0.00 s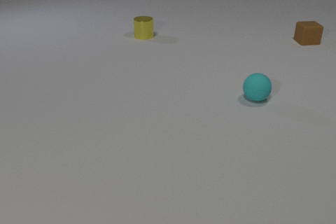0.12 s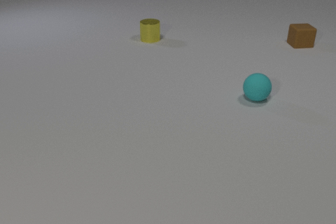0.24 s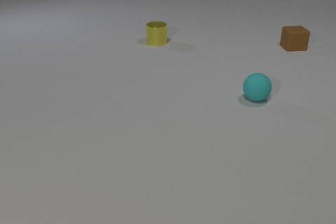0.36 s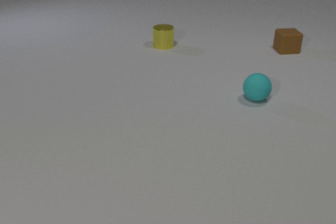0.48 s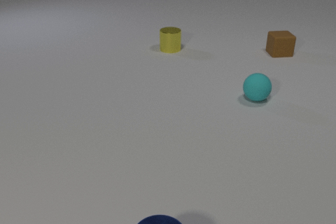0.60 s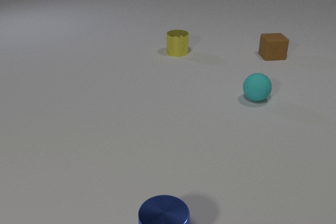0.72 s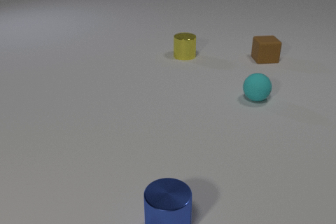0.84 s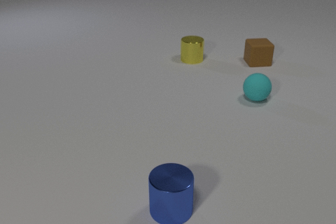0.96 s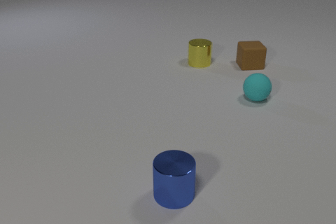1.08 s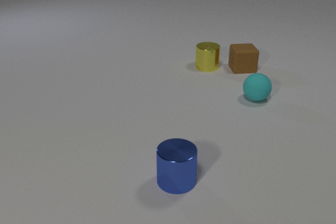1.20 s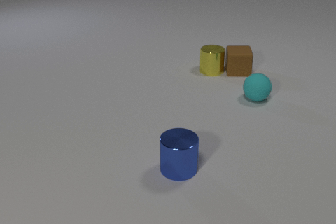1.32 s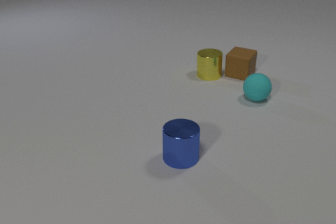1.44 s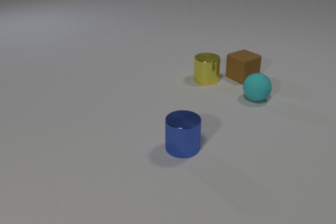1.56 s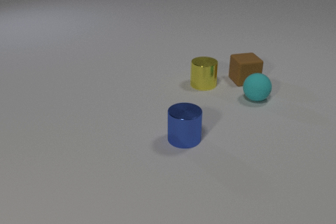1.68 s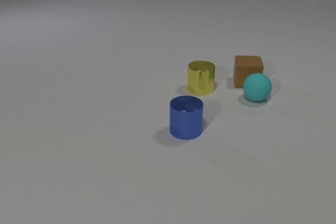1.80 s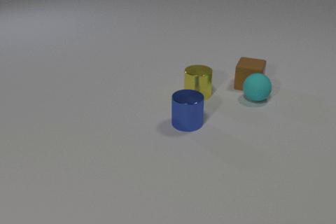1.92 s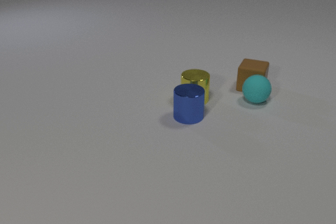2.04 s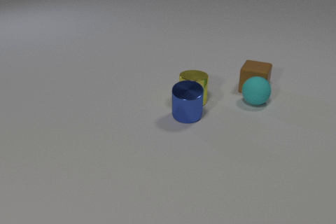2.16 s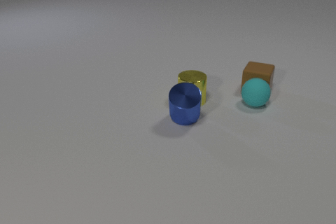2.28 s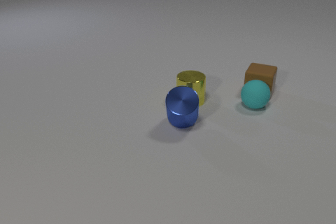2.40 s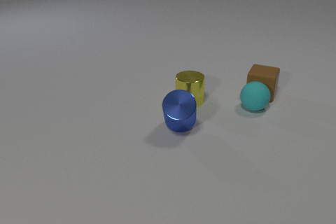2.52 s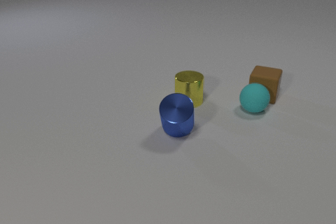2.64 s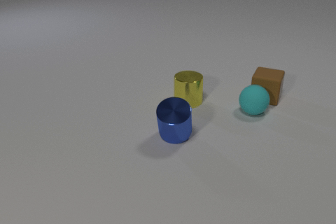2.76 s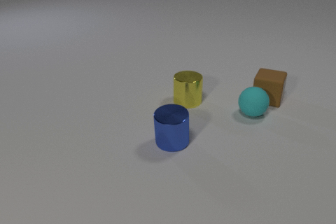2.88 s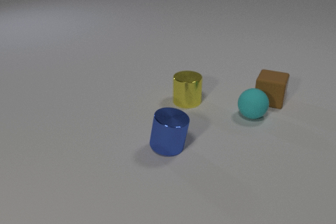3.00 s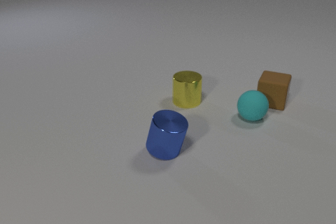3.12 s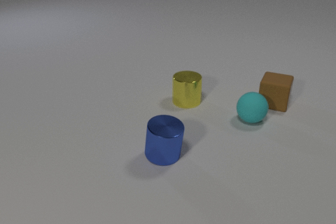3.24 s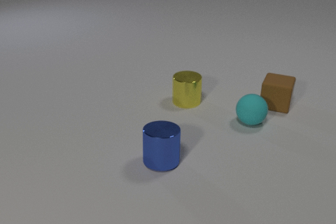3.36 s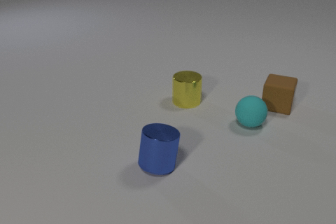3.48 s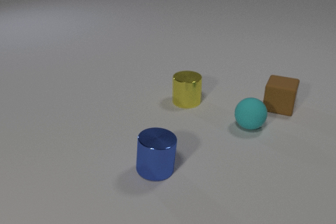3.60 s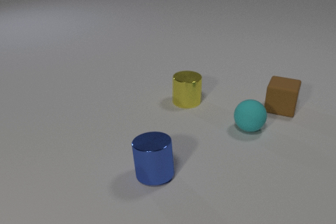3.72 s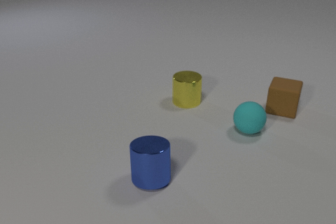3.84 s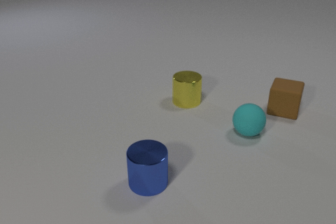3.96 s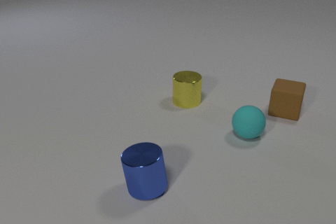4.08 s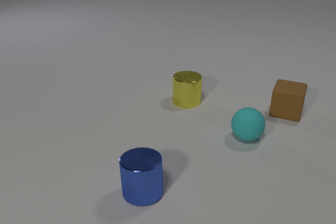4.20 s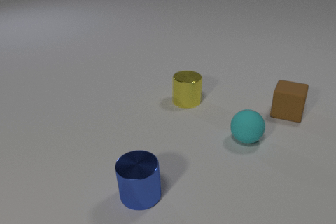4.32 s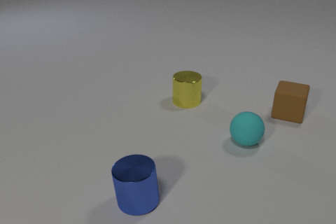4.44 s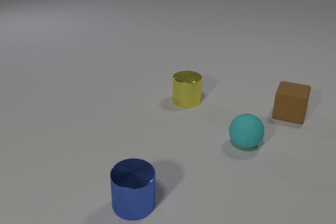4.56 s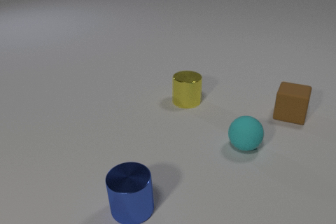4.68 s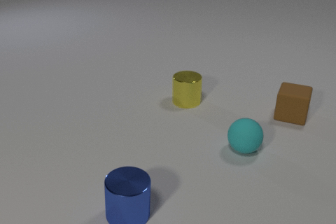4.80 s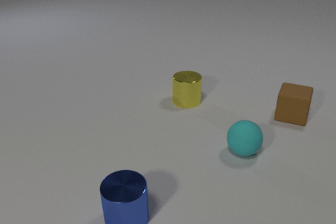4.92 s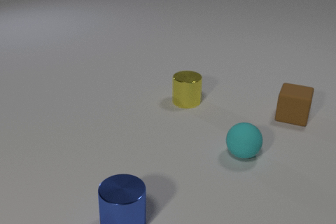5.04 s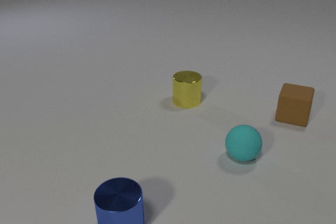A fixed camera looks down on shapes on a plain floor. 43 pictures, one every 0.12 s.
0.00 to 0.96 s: The yellow metal cylinder slides toward the camera and to the right. The brown rubber cube slides toward the camera and to the left. The blue metal cylinder comes in at the bottom edge, slides away from the camera.
0.96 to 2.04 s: The yellow metal cylinder slides toward the camera. The brown rubber cube slides toward the camera, spins clockwise seen from above by about 120 degrees, its near face sliding to the left. The blue metal cylinder slides away from the camera. The cyan rubber sphere rolls toward the camera. The yellow metal cylinder and the brown rubber cube collide. The brown rubber cube and the cyan rubber sphere collide. The yellow metal cylinder and the blue metal cylinder collide.
2.04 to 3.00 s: The yellow metal cylinder slides to the left. The brown rubber cube slides toward the camera and to the right. The blue metal cylinder slides toward the camera. The cyan rubber sphere rolls toward the camera.
3.00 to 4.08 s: The brown rubber cube slides toward the camera and to the right. The blue metal cylinder slides toward the camera. The cyan rubber sphere rolls toward the camera.
4.08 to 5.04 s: The brown rubber cube slides toward the camera and to the right. The blue metal cylinder slides toward the camera and to the left. The cyan rubber sphere rolls toward the camera.
What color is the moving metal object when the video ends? blue.
Are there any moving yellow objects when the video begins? yes.
How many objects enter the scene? 1.
